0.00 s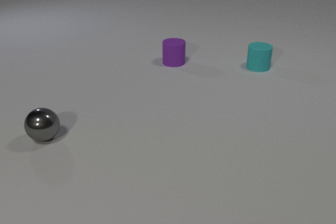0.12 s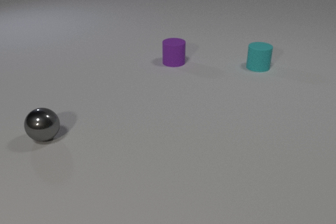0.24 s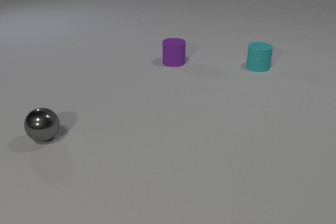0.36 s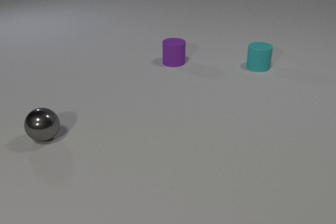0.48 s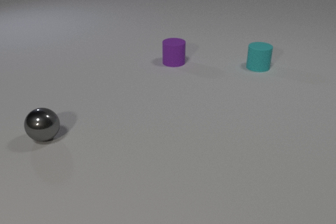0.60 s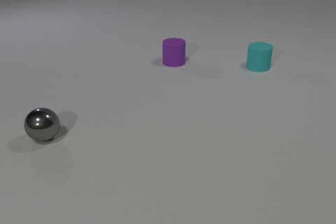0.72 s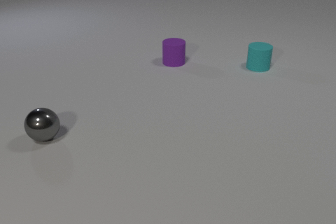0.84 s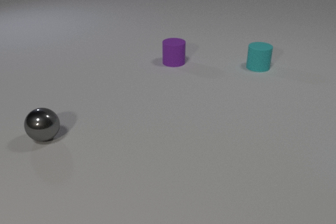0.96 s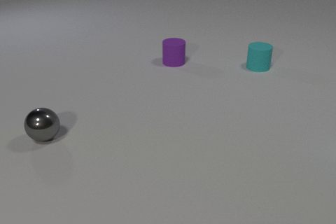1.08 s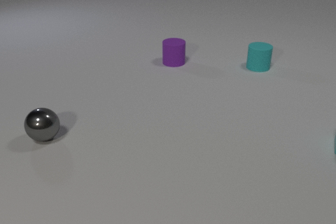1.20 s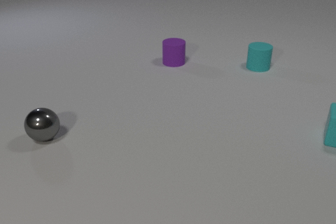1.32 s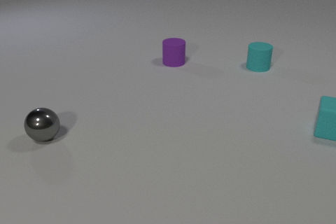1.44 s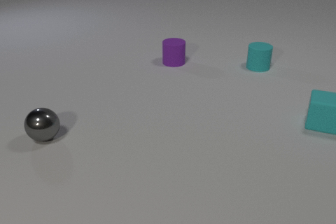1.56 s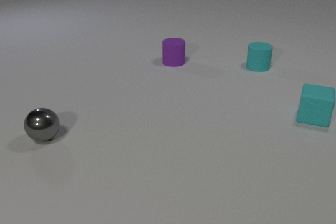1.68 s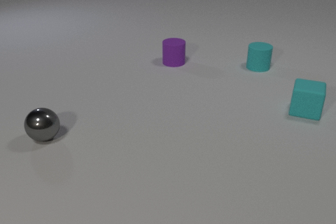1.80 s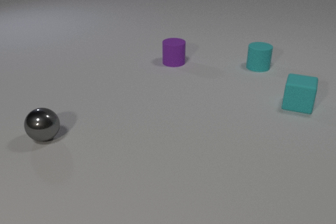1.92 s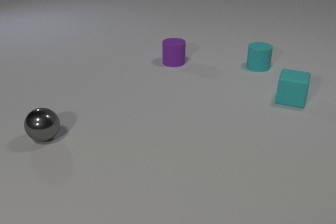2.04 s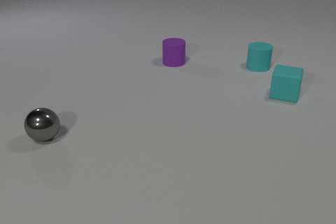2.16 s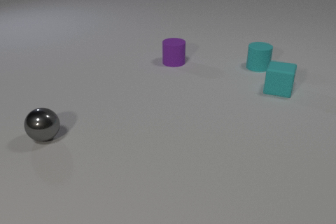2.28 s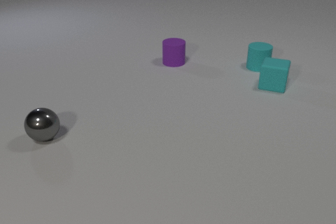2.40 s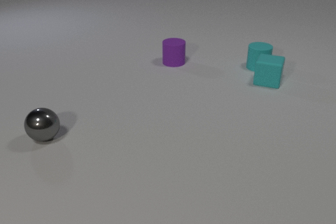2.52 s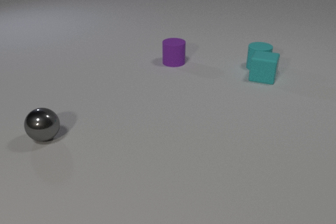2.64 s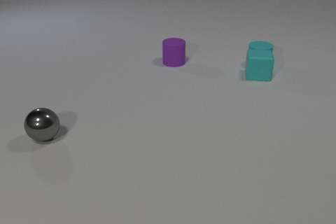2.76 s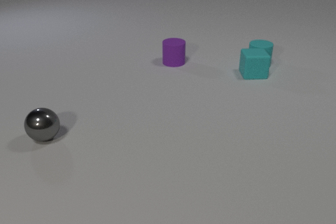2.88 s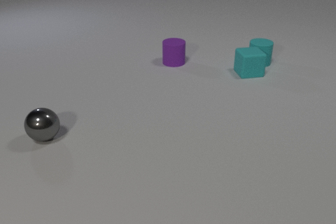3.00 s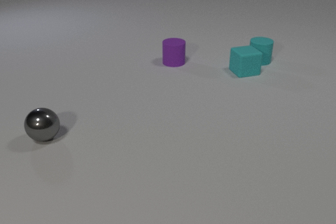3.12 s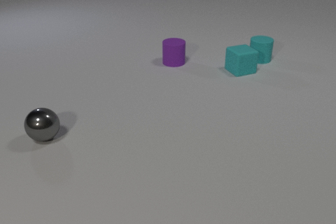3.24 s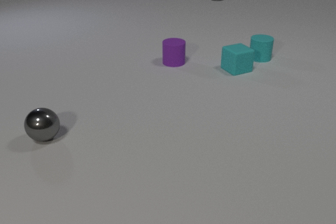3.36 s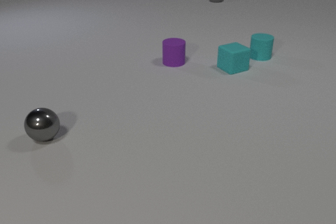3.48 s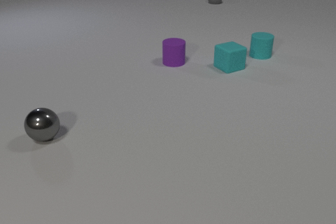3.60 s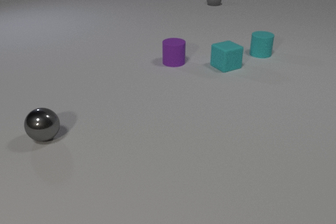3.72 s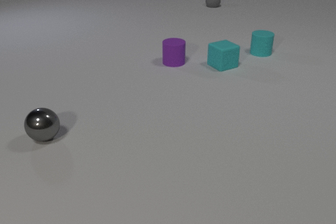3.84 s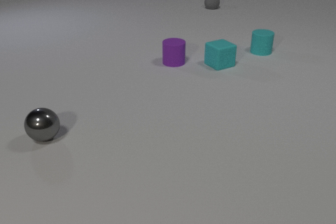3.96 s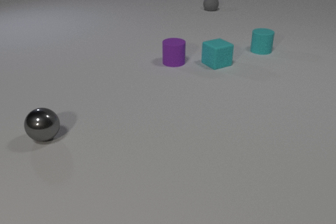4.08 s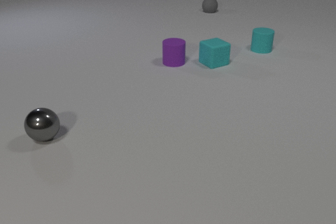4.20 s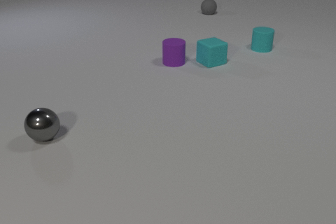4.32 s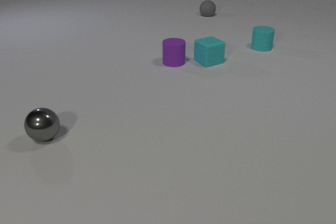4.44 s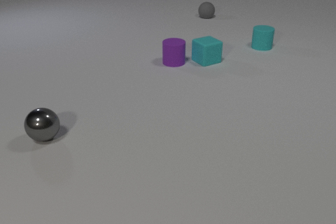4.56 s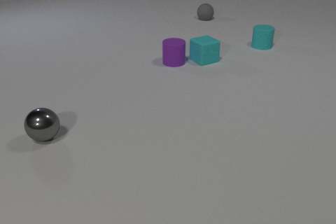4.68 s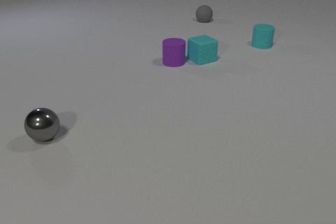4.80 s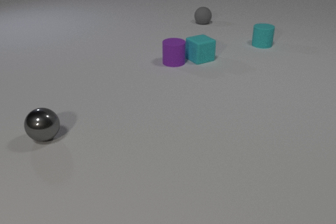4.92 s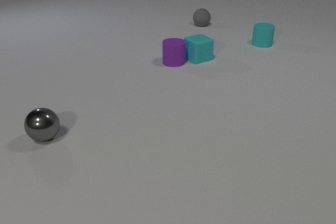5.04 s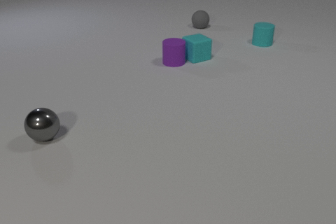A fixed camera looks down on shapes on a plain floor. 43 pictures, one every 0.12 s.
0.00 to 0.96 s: Next to nothing moves.
0.96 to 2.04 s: The cyan rubber cube comes in at the right edge, slides away from the camera and to the left.
2.04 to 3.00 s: The cyan rubber cube slides away from the camera and to the left, spins so that its near face slides to the right, counterclockwise seen from above. The cyan rubber cylinder slides away from the camera. The cyan rubber cube and the cyan rubber cylinder collide.
3.00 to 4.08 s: The cyan rubber cube slides to the left and away from the camera. The cyan rubber cylinder slides away from the camera. The gray rubber sphere comes in at the top edge, rolls toward the camera.
4.08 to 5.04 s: The cyan rubber cube slides to the left and away from the camera. The cyan rubber cylinder slides away from the camera. The gray rubber sphere rolls toward the camera.
What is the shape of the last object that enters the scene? sphere.
How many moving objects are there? 3.
What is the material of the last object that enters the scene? rubber.
